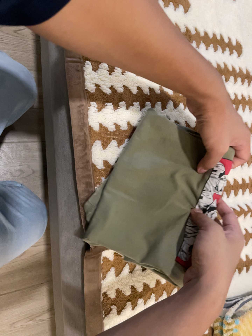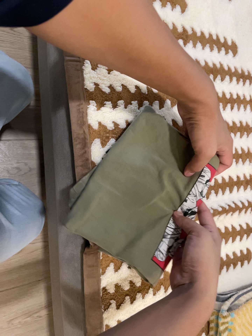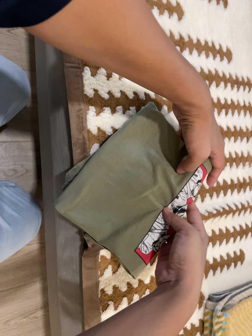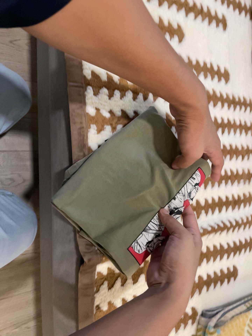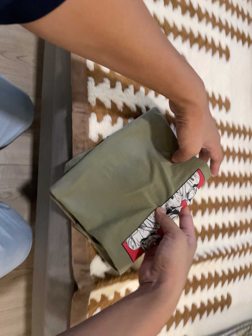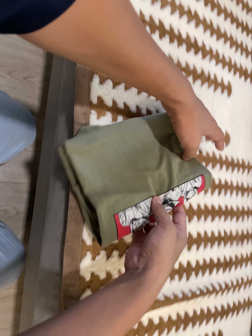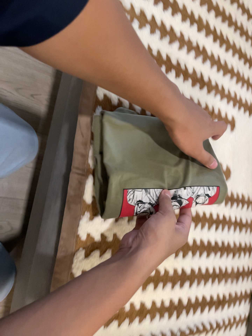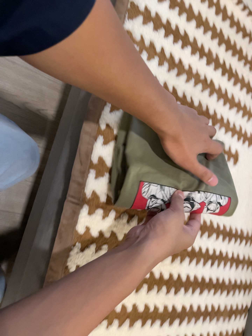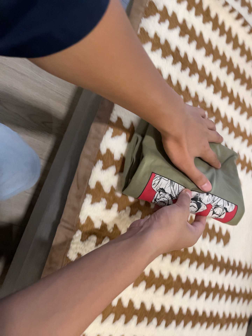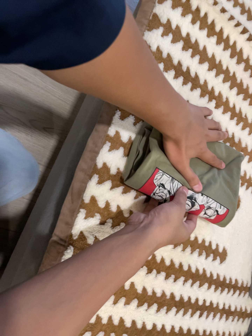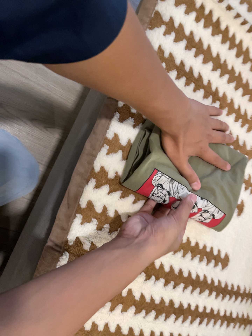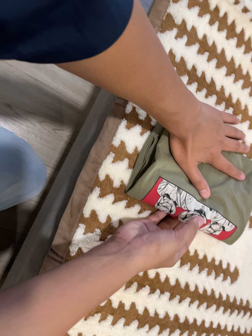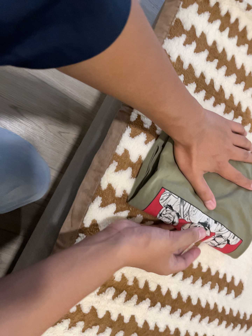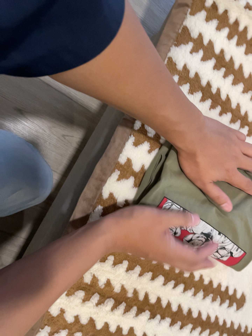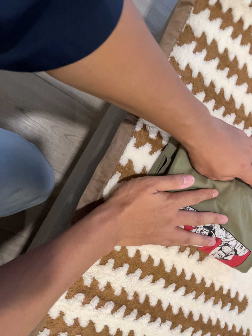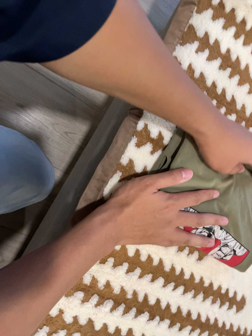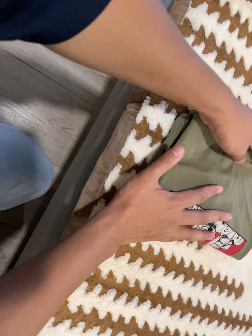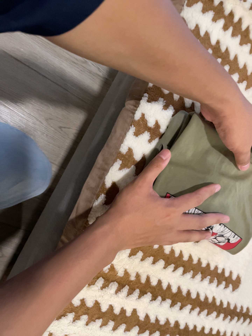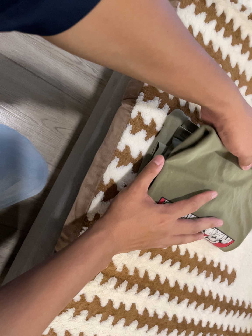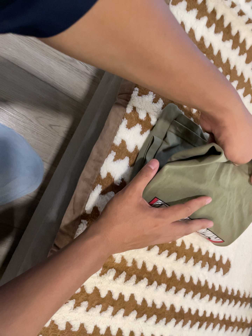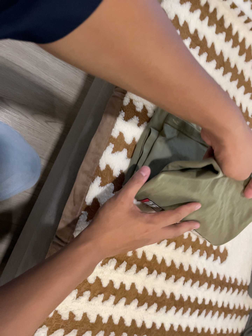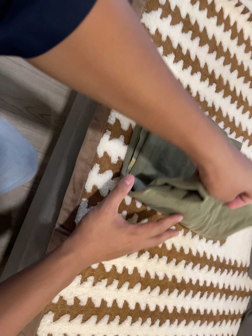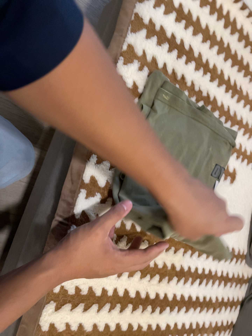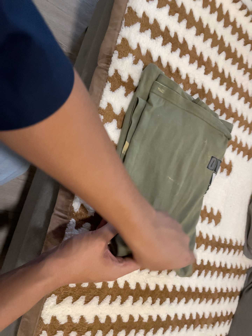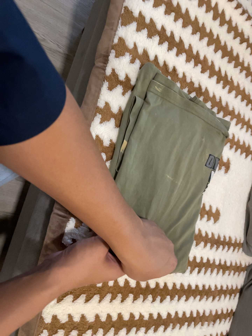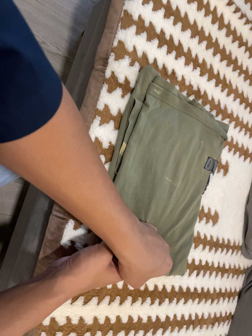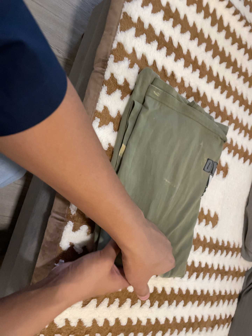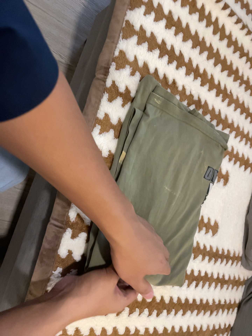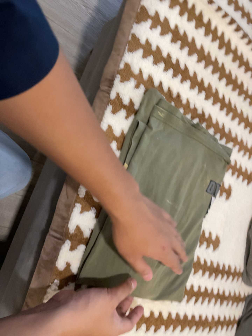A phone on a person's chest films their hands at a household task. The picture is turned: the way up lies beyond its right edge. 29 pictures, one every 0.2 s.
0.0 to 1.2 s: The camera travels toward the top of its view, about 14 cm, so close, fixed things drift downward. Its aim tips toward the top of its view by about 10 degrees, and the scene shifts downward. It rolls about its line of sight by about 10 degrees, and the scene rotates clockwise.
1.2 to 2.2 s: The camera travels toward the top of its view and forward, about 14 cm, so close, fixed things drift downward. It rolls about its line of sight by about 15 degrees, and the scene rotates clockwise.
2.2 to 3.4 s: The camera shifts only a little, or ends up much as it began.
3.4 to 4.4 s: The camera travels toward the bottom of its view, about 6 cm, so close, fixed things drift upward.
4.4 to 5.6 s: The camera shifts only a little, or ends up much as it began.
The film runs backward here.
